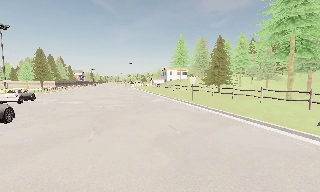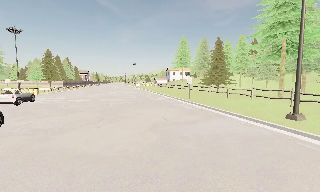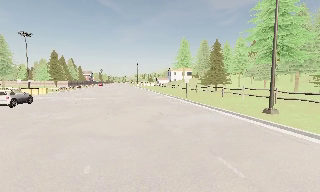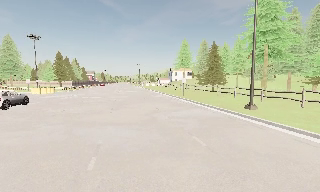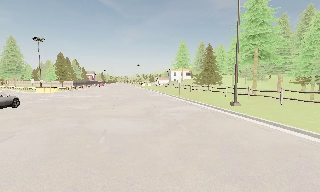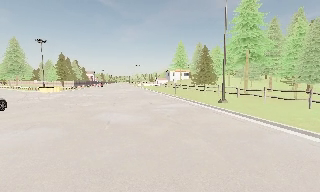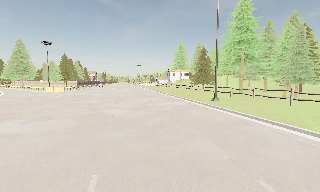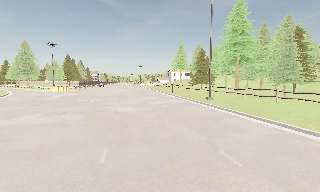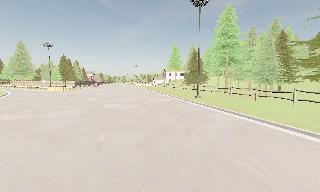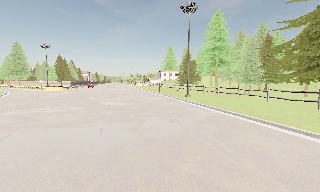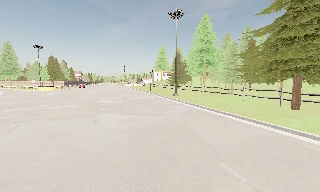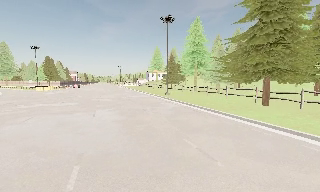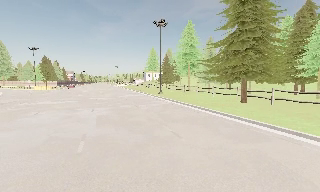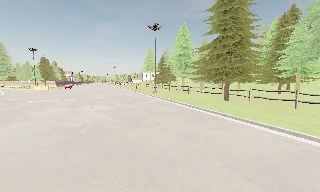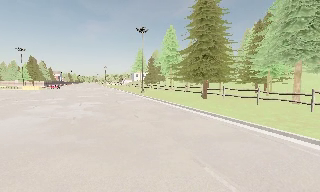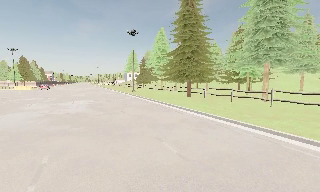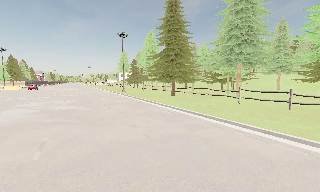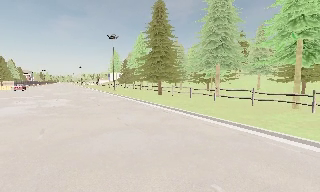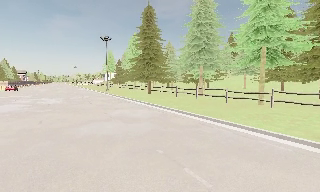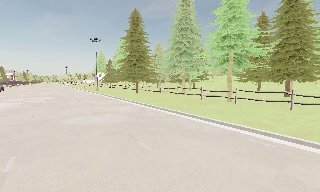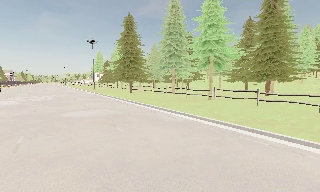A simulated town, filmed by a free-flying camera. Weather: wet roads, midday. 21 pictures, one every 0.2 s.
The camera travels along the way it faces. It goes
backward.
0.0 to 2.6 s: The camera travels backward, about 25 m, so what stands in front gets smaller.
2.6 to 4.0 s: The camera pans to its right, which is clockwise from overhead, by about 15 degrees. It travels backward and to its right, about 14 m, so what stands in front gets smaller.
The film runs backward here.
